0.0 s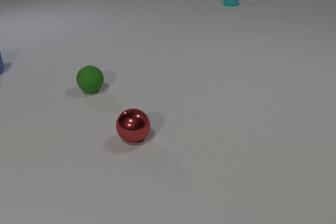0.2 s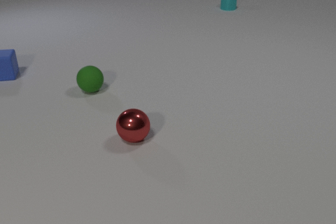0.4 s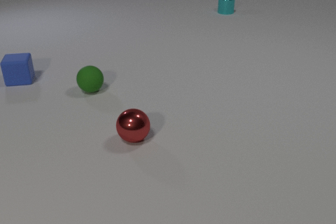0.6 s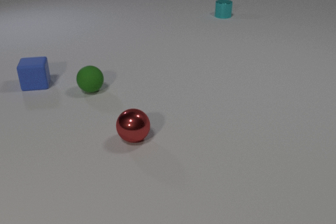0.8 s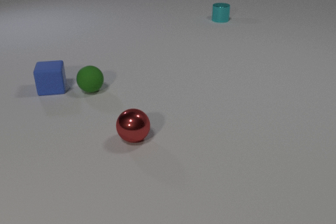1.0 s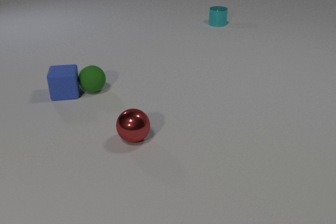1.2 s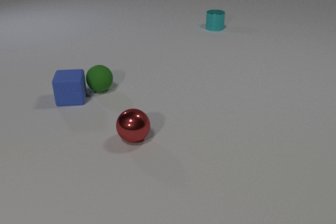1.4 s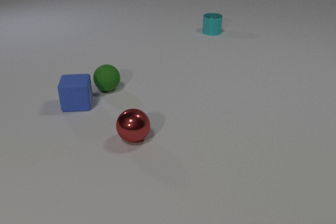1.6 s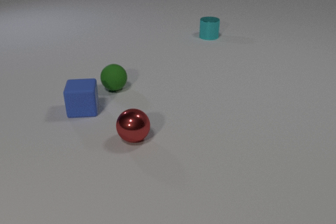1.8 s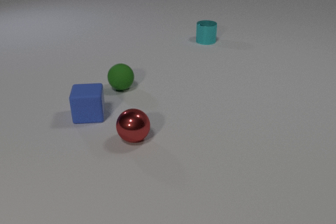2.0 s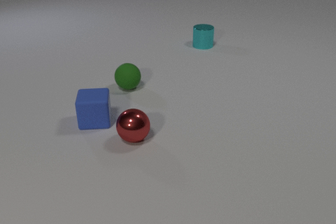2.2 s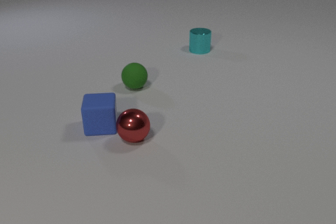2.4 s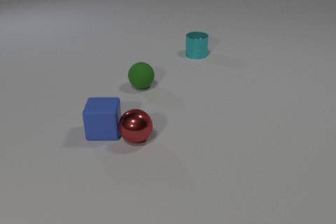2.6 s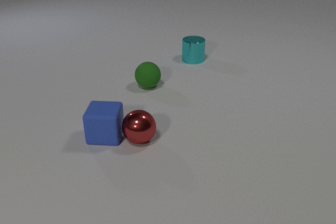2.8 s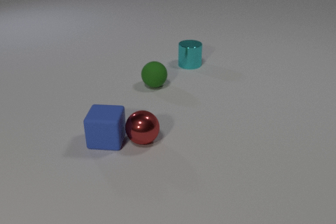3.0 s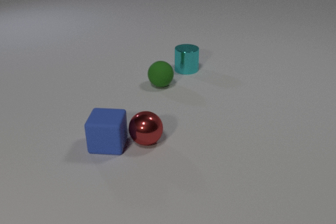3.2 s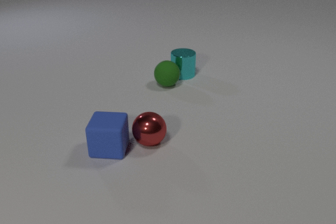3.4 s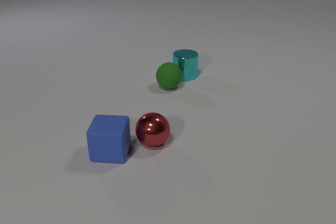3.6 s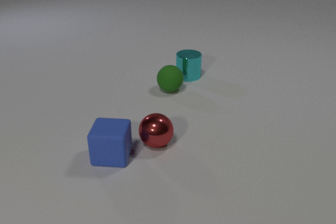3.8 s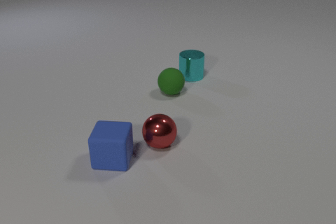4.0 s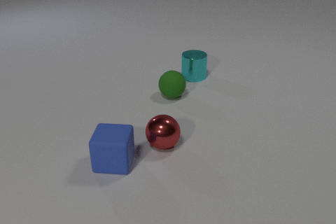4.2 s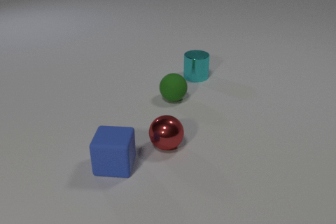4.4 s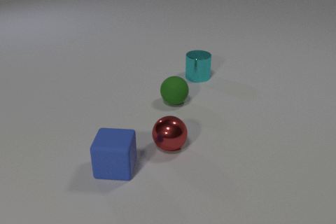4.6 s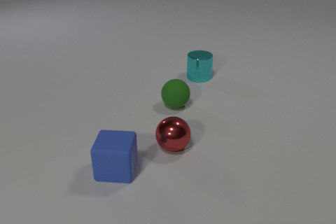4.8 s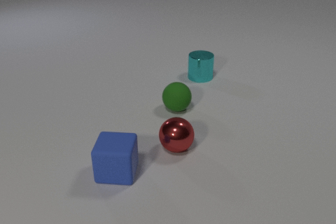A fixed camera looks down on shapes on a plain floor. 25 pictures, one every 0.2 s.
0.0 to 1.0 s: The blue rubber cube slides toward the camera and to the right. The cyan metal cylinder slides toward the camera. The blue rubber cube and the green rubber sphere collide.
1.0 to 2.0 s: The blue rubber cube slides toward the camera and to the right. The green rubber sphere rolls to the right. The cyan metal cylinder slides toward the camera.
2.0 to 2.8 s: The blue rubber cube slides toward the camera. The green rubber sphere rolls to the right. The cyan metal cylinder slides toward the camera. The red metal sphere rolls to the right. The blue rubber cube and the red metal sphere collide.
2.8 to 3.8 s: The blue rubber cube slides toward the camera. The green rubber sphere rolls to the right and toward the camera. The cyan metal cylinder slides toward the camera. The red metal sphere rolls to the right and toward the camera. The green rubber sphere and the cyan metal cylinder collide.
3.8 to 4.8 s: The blue rubber cube slides toward the camera. The green rubber sphere rolls toward the camera. The cyan metal cylinder slides to the right. The red metal sphere rolls to the right.
How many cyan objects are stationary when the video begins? 0.
Are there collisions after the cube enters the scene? yes.
What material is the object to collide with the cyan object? rubber.
